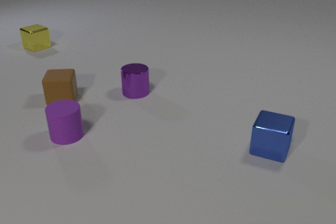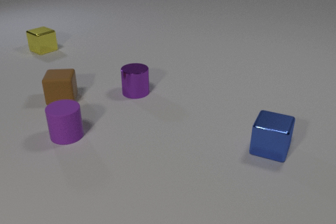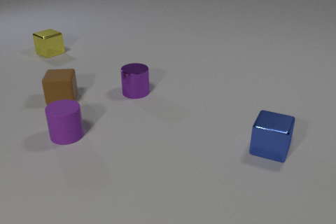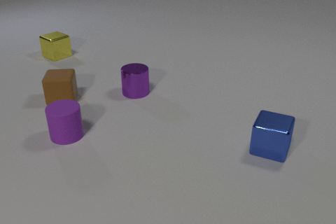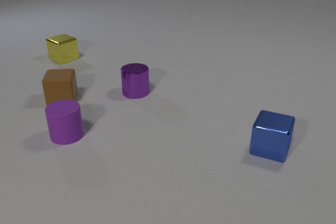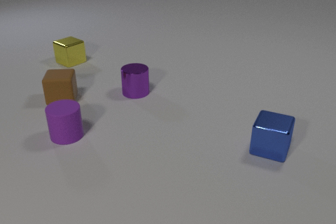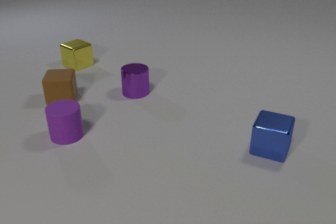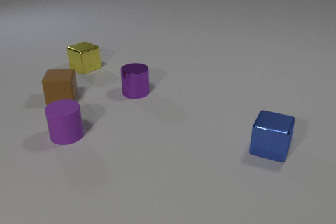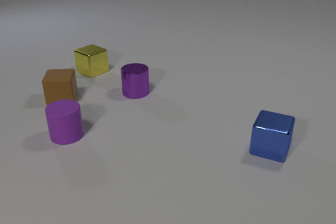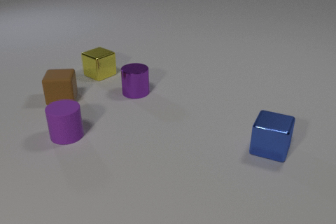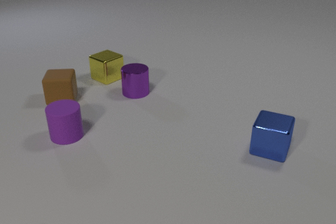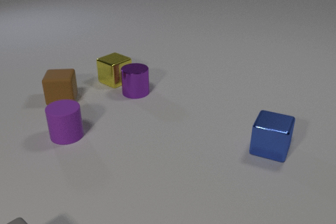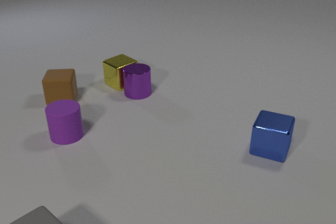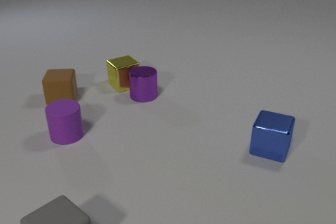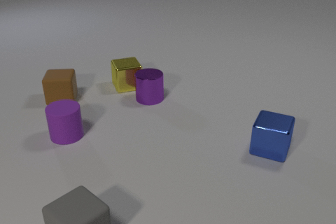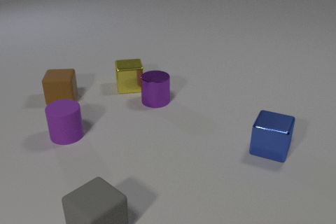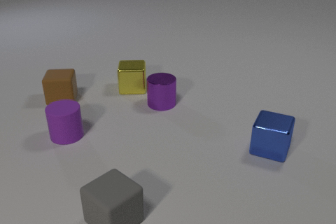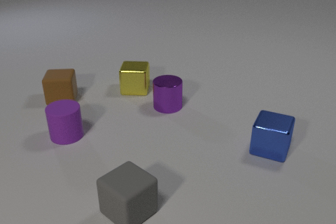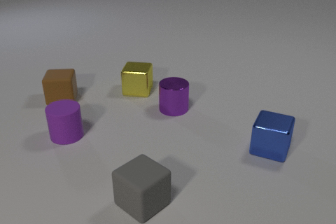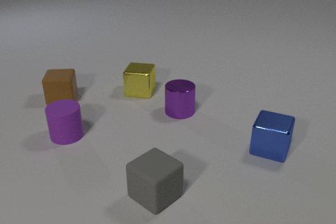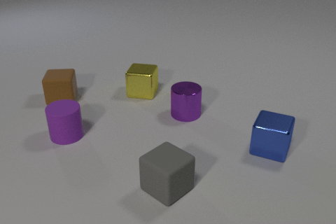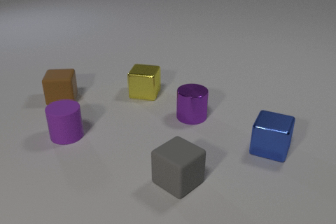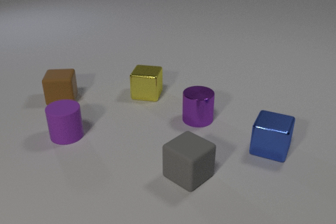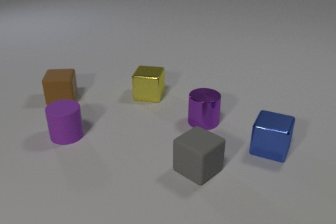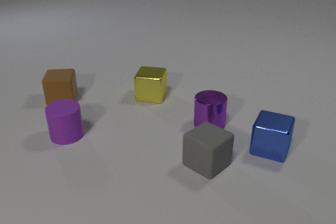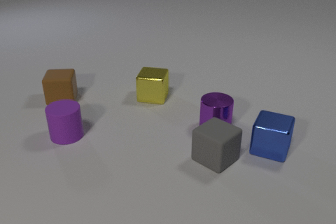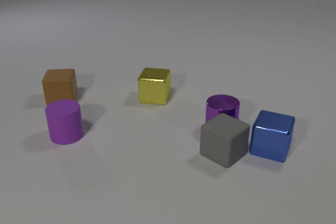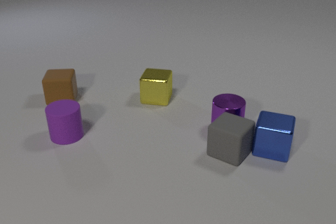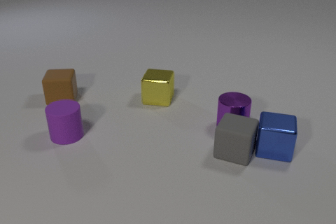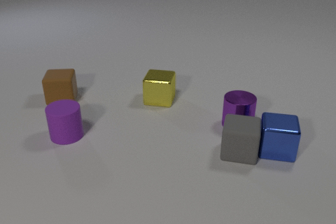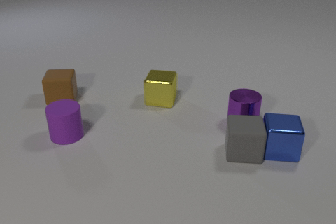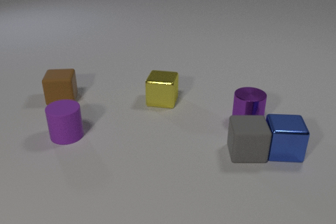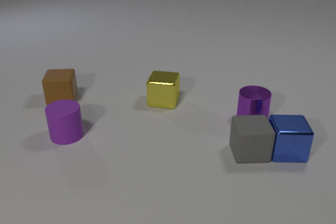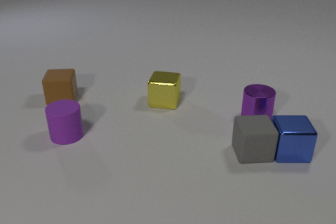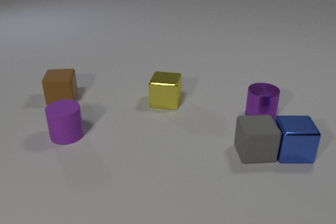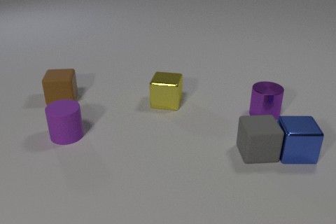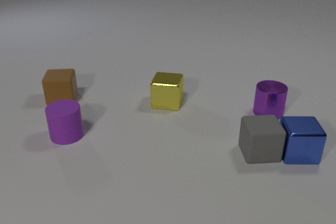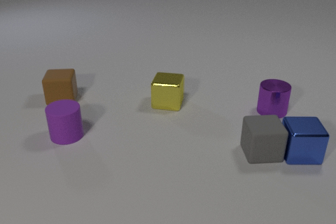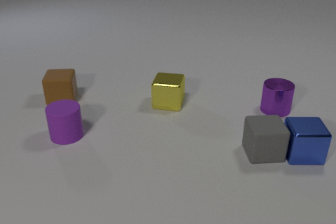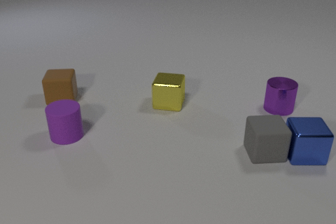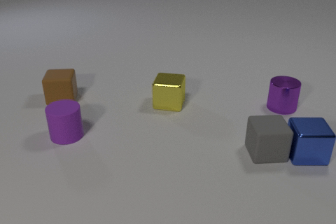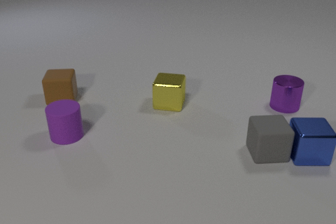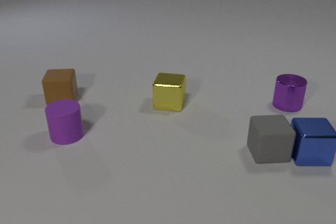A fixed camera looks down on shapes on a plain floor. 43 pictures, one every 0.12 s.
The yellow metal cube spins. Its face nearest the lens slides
to the left.
The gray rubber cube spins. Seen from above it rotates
counterclockwise.
0.00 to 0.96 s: The yellow metal cube slides toward the camera and to the right.
0.96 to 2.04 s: The yellow metal cube slides toward the camera and to the right, spins so that its near face slides to the left, clockwise seen from above. The purple metal cylinder slides to the right and toward the camera. The gray rubber cube comes in at the bottom edge, slides to the right and away from the camera. The yellow metal cube and the purple metal cylinder collide.
2.04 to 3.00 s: The yellow metal cube slides to the right and toward the camera. The purple metal cylinder slides to the right and toward the camera. The gray rubber cube slides to the right and away from the camera.
3.00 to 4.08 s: The yellow metal cube slides to the right and toward the camera. The purple metal cylinder slides to the right and away from the camera. The gray rubber cube slides to the right and away from the camera, spins counterclockwise seen from above by about 45 degrees, its near face sliding to the right. The blue metal cube slides to the right, spins so that its near face slides to the right, counterclockwise seen from above. The gray rubber cube and the blue metal cube collide. The purple metal cylinder and the gray rubber cube collide.
4.08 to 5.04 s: The purple metal cylinder slides away from the camera and to the right. The gray rubber cube slides to the right. The blue metal cube slides to the right.
Are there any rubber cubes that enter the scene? yes.
How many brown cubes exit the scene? 0.
What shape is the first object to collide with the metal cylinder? cube.
